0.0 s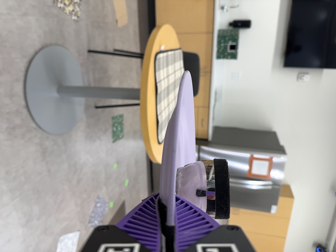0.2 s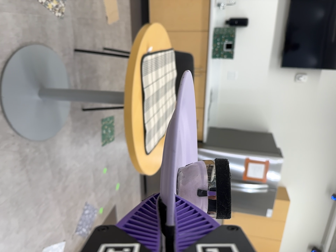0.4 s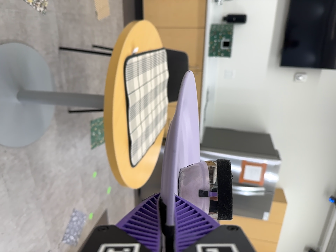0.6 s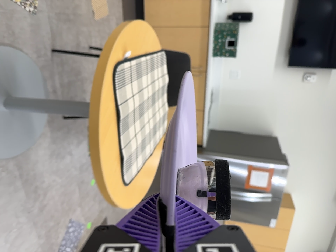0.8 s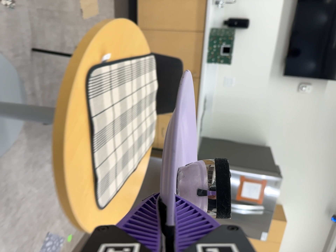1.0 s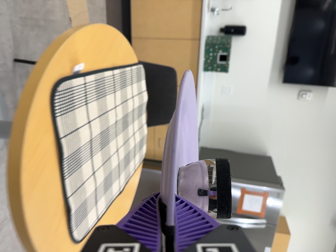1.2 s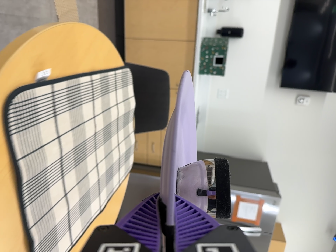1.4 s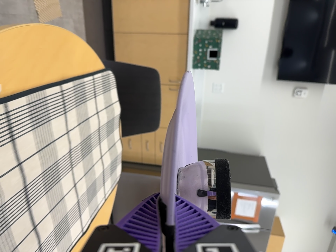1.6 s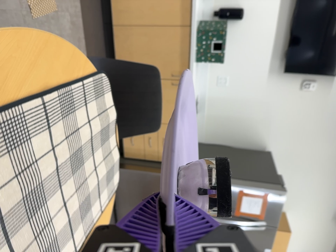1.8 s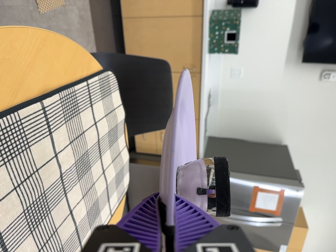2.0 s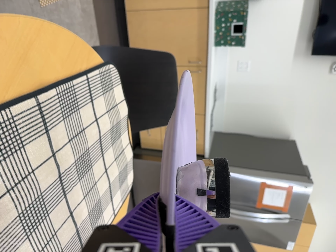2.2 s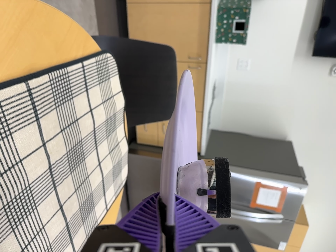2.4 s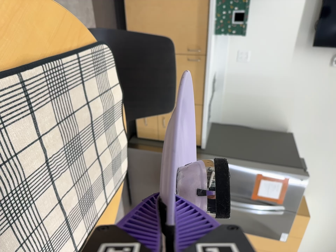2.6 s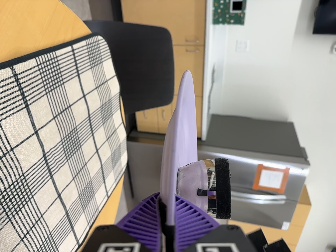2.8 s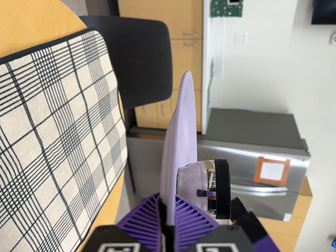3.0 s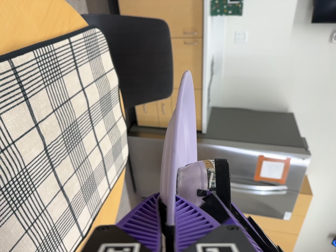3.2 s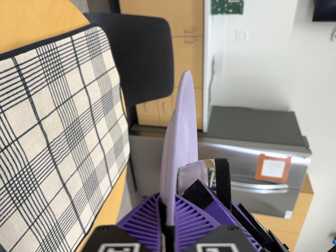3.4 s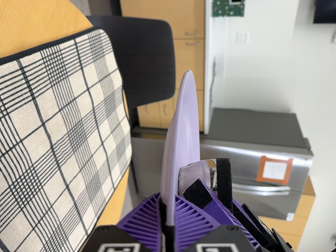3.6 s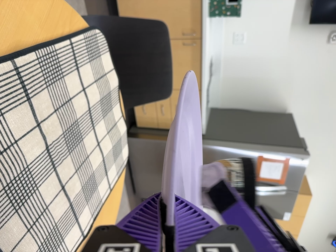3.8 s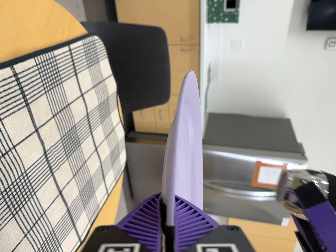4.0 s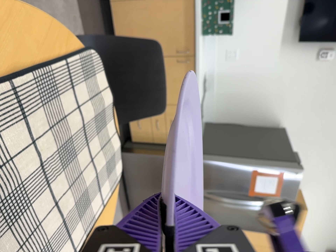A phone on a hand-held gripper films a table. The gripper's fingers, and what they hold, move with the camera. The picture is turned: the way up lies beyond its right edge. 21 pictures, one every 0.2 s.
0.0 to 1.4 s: The camera travels forward and toward the top of its view, about 80 cm, so what stands in front looms larger.
1.4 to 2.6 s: The camera travels forward, about 22 cm, so what stands in front looms larger. Its aim tips toward the bottom of its view by about 10 degrees.
2.6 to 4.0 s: The camera shifts only a little, or ends up much as it began.
The film runs forward here.
